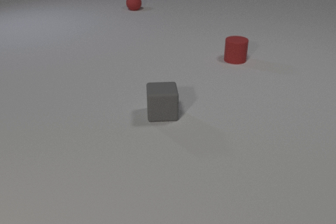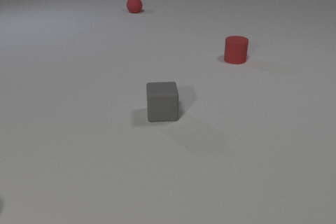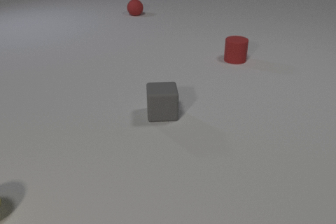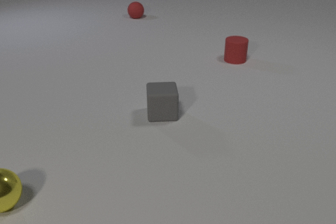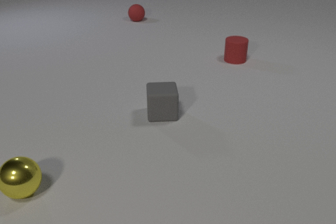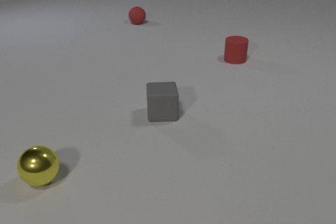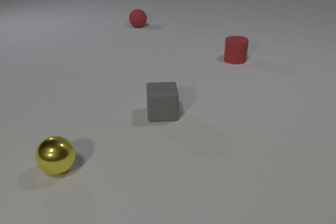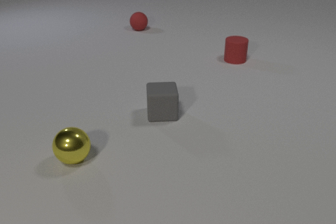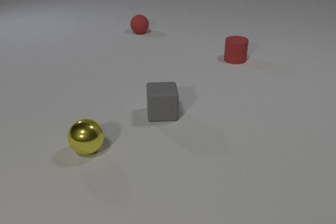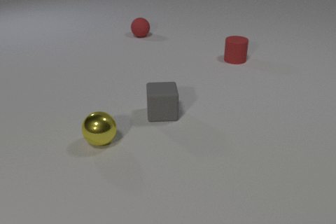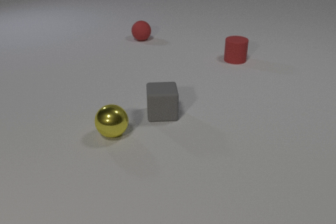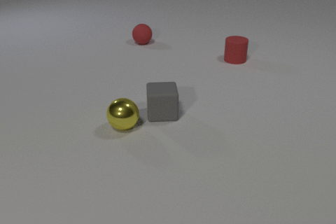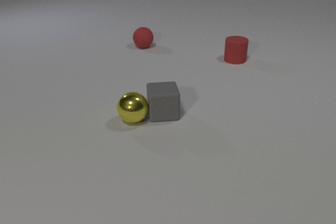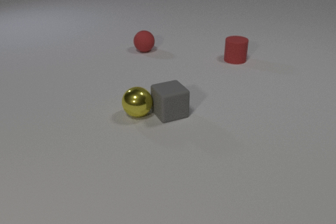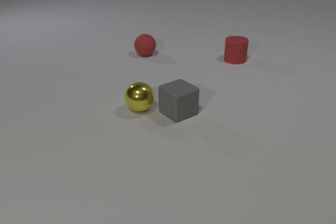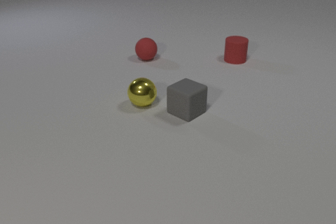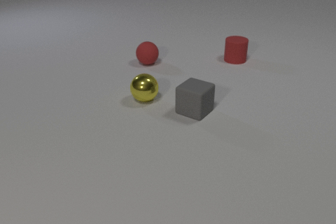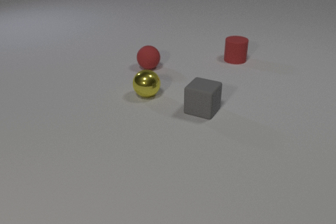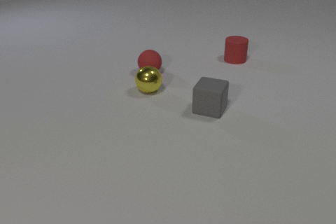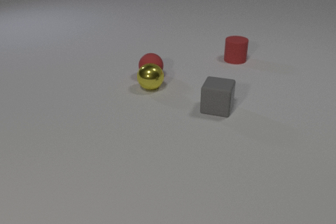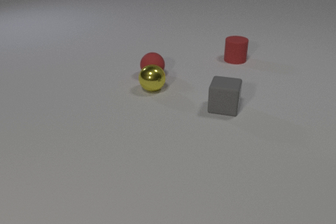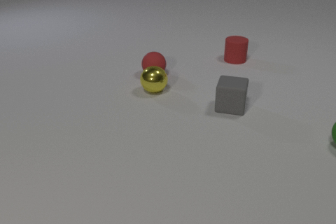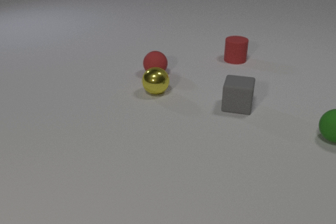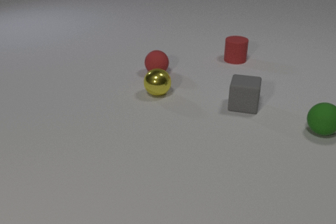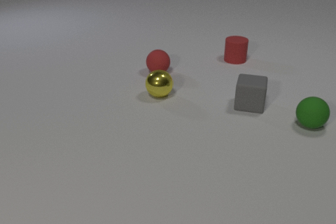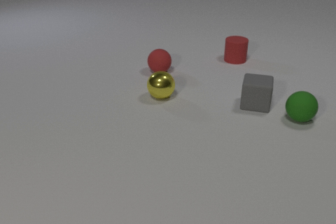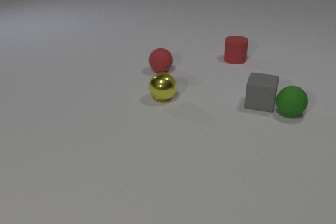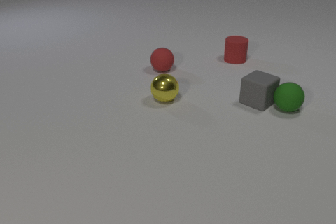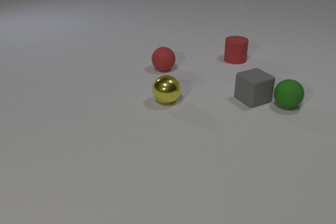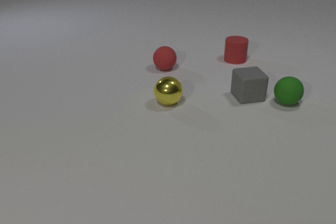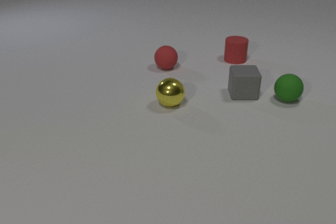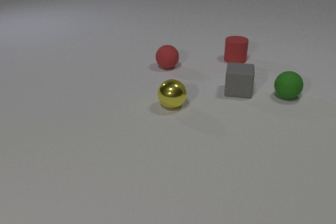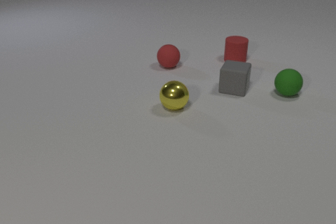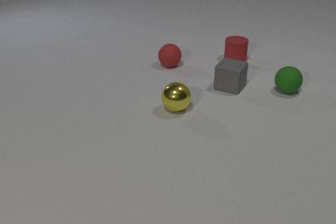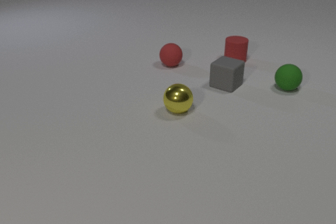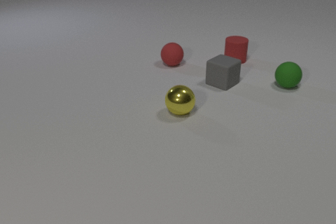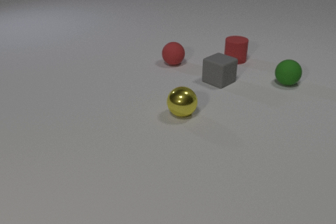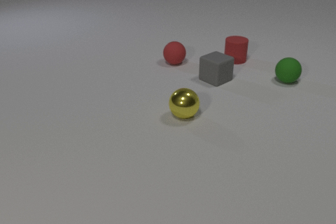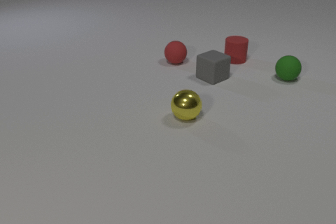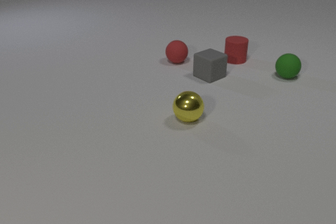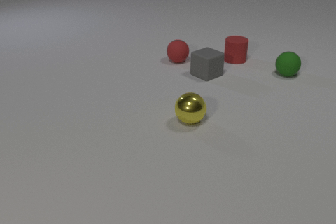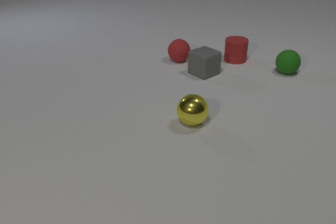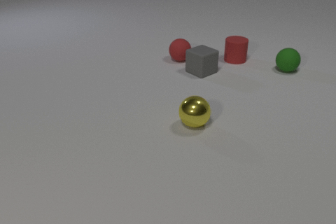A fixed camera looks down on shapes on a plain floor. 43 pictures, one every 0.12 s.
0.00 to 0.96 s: The yellow metal sphere comes in at the left edge, rolls to the right and away from the camera. The red rubber sphere rolls toward the camera.
0.96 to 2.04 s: The yellow metal sphere rolls away from the camera and to the right. The gray rubber cube slides to the right, spins so that its near face slides to the right, counterclockwise seen from above. The red rubber sphere rolls toward the camera. The yellow metal sphere and the gray rubber cube collide.
2.04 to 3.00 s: The yellow metal sphere rolls to the right. The gray rubber cube slides to the right. The green rubber sphere comes in at the right edge, rolls to the left and away from the camera. The red rubber sphere rolls to the right and toward the camera. The yellow metal sphere and the red rubber sphere collide.
3.00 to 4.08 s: The yellow metal sphere rolls toward the camera and to the right. The gray rubber cube slides away from the camera and to the left, spins clockwise seen from above by about 105 degrees, its near face sliding to the left. The green rubber sphere rolls away from the camera. The red rubber sphere rolls away from the camera and to the right. The gray rubber cube and the green rubber sphere collide.
4.08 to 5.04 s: The yellow metal sphere rolls toward the camera and to the right. The gray rubber cube slides away from the camera and to the left. The green rubber sphere rolls away from the camera. The red rubber sphere rolls away from the camera and to the right.
How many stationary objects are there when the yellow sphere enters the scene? 2.
What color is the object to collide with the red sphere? yellow.
What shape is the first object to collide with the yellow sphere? cube.
